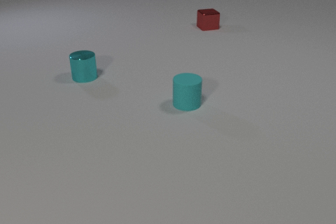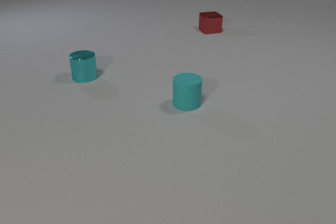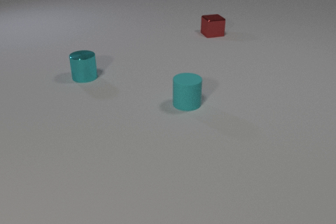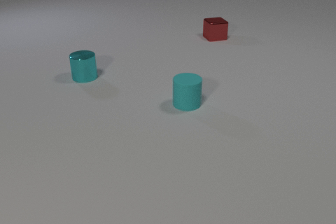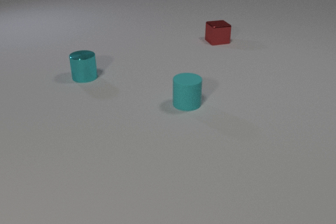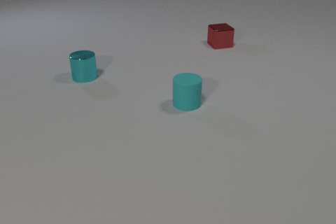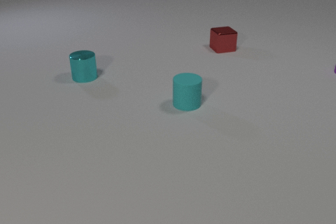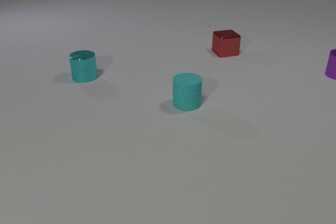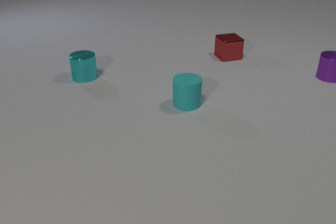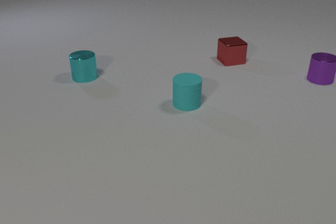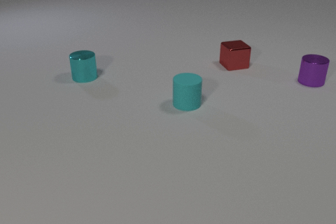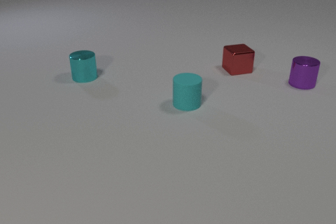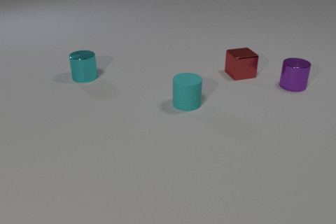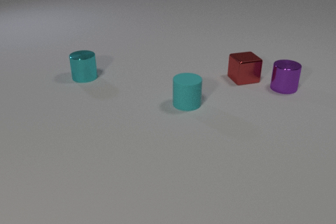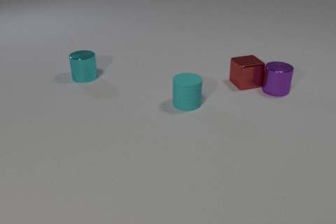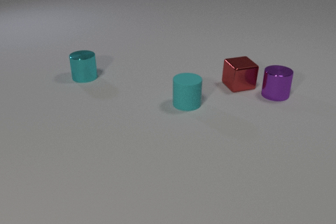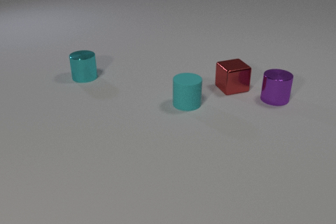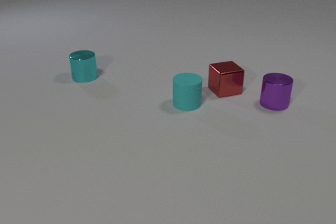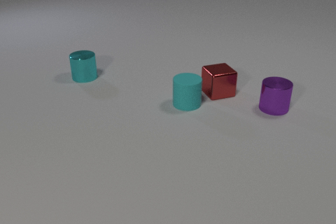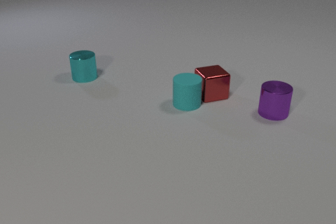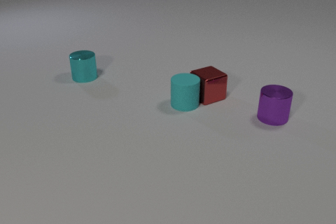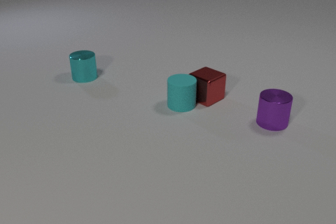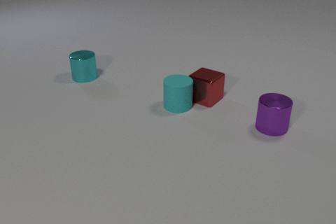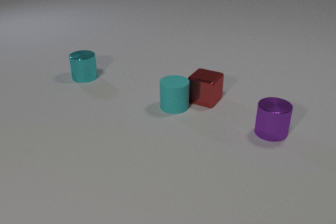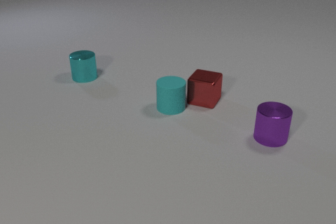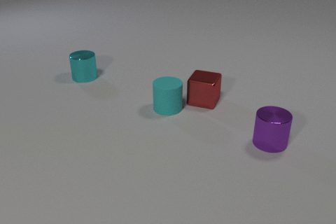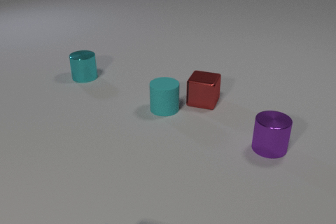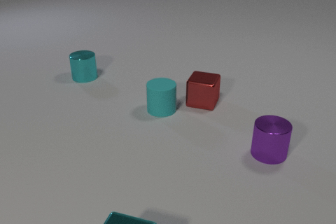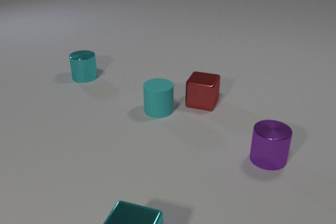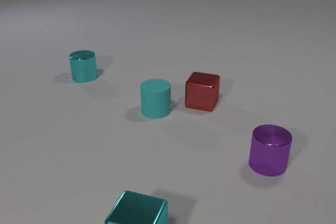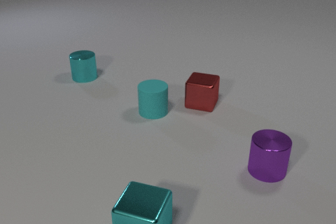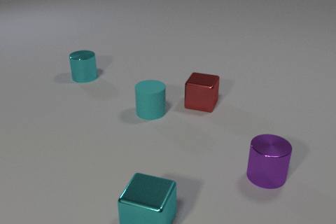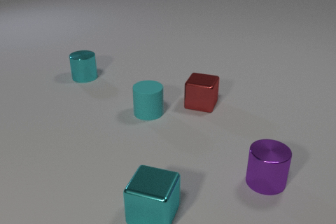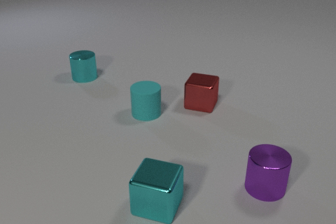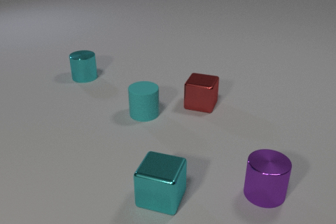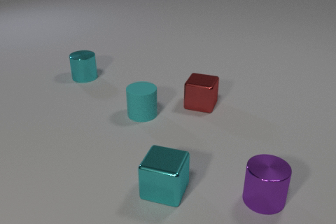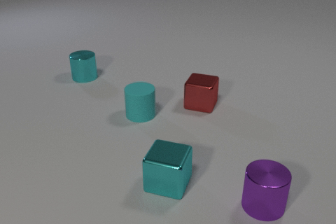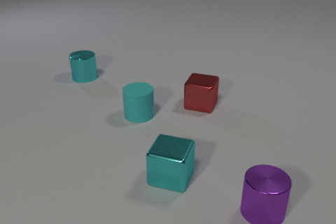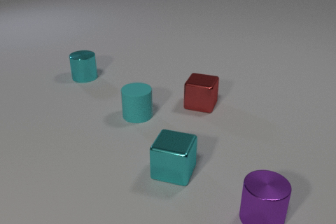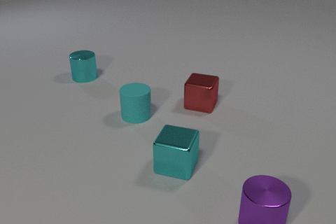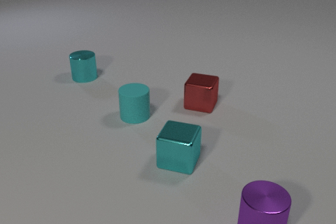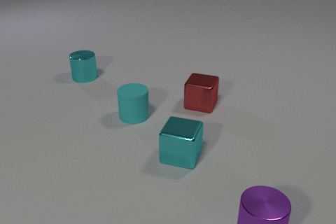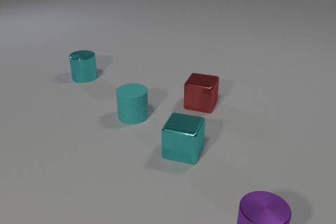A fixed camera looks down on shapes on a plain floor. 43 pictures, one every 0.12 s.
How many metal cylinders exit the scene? 0.
How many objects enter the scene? 2.
How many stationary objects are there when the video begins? 2.
0.00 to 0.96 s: The red metal cube slides toward the camera. The purple metal cylinder comes in at the right edge, slides toward the camera and to the left.
0.96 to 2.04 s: The red metal cube slides toward the camera. The purple metal cylinder slides toward the camera and to the left. The red metal cube and the purple metal cylinder collide.
2.04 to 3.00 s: The red metal cube slides toward the camera and to the left, spins so that its near face slides to the right, counterclockwise seen from above. The purple metal cylinder slides toward the camera. The cyan rubber cylinder slides to the left and toward the camera. The red metal cube and the cyan rubber cylinder collide.
3.00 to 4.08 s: The red metal cube slides toward the camera. The purple metal cylinder slides toward the camera. The cyan rubber cylinder slides to the left and toward the camera. The cyan metal cube comes in at the bottom edge, slides away from the camera.
4.08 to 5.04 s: The purple metal cylinder slides toward the camera. The cyan rubber cylinder slides to the left. The cyan metal cube slides away from the camera.
